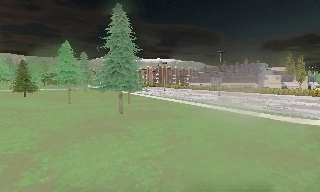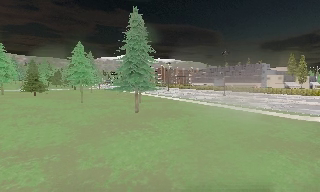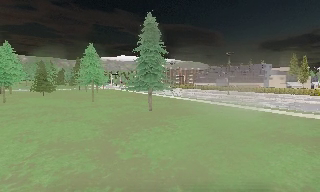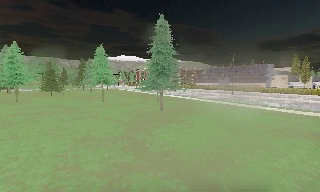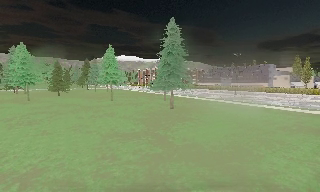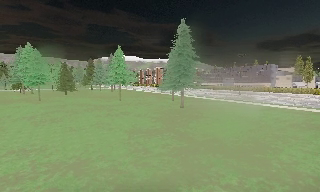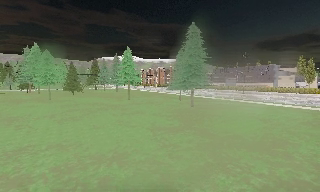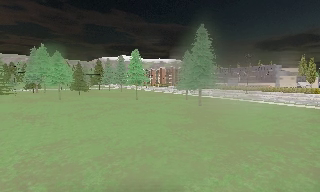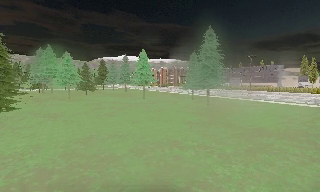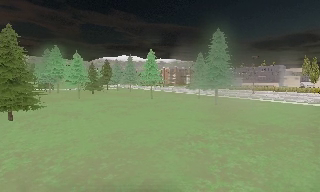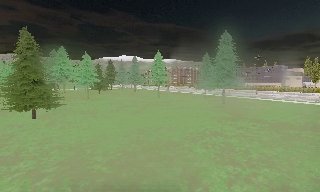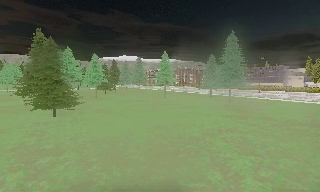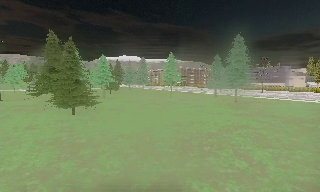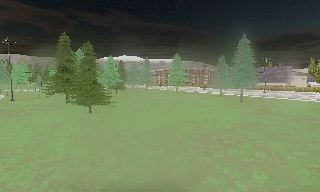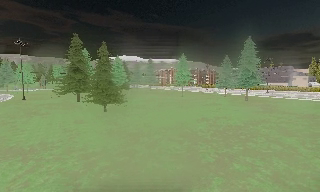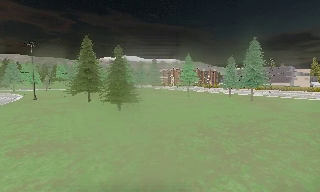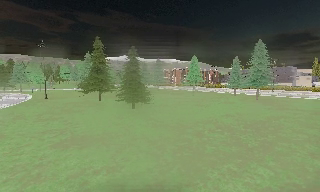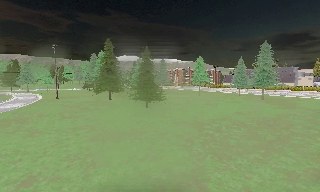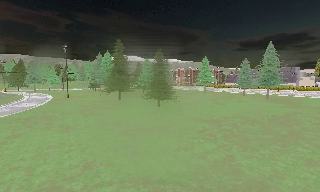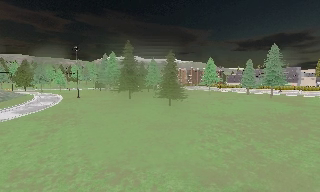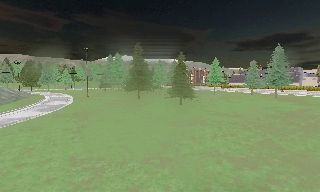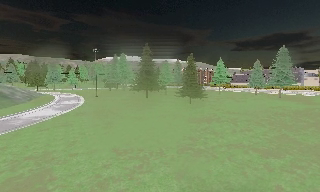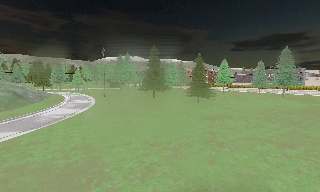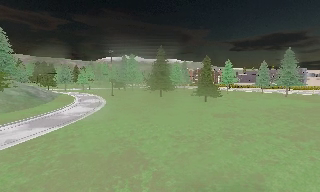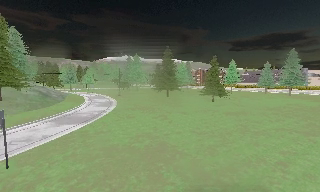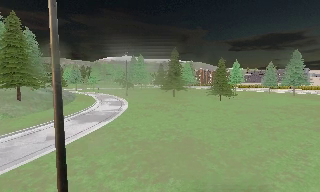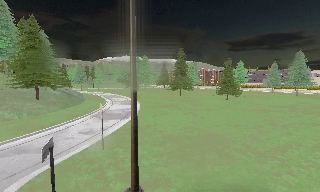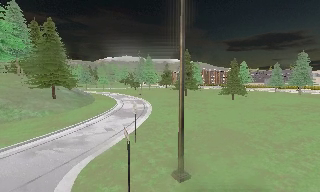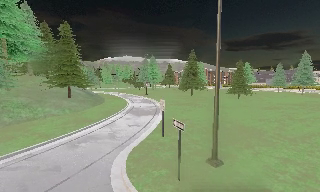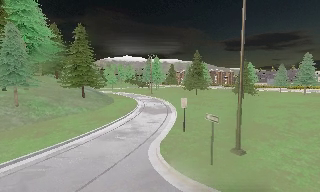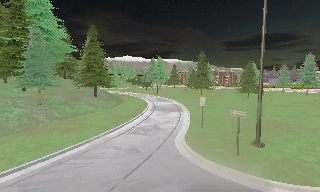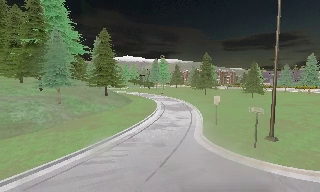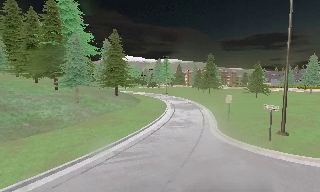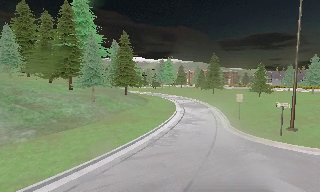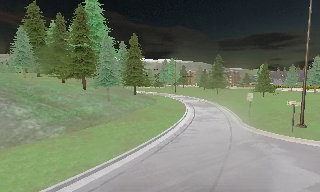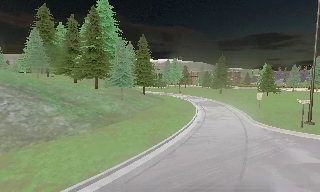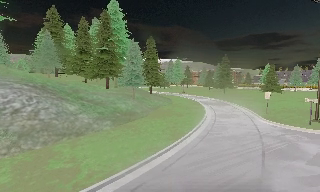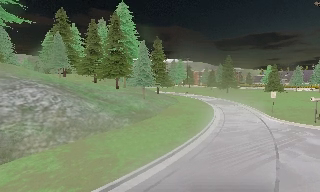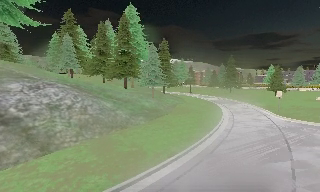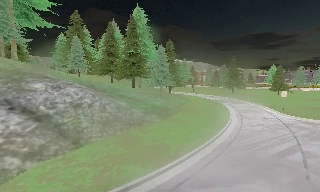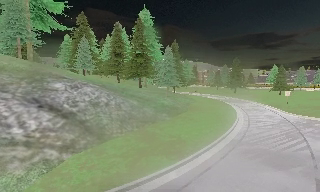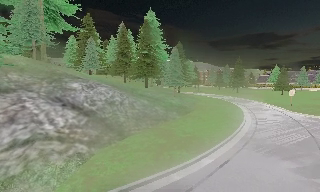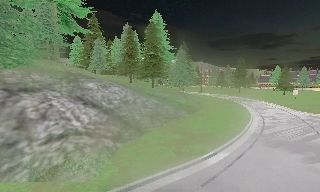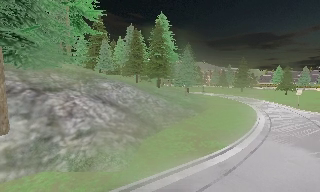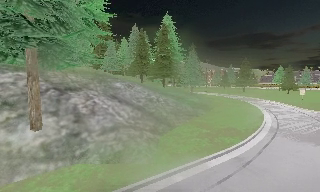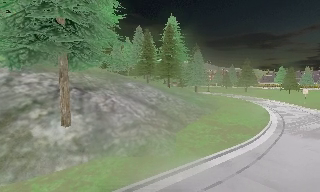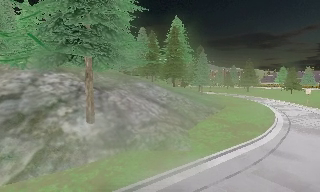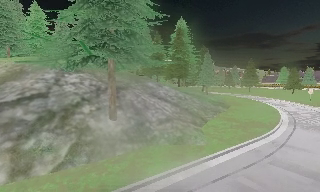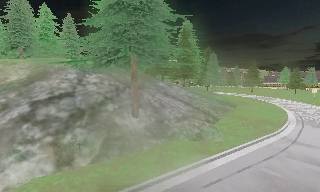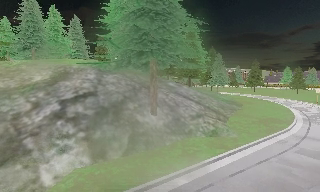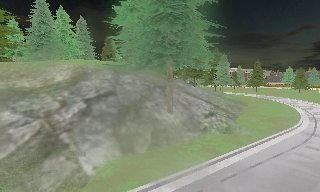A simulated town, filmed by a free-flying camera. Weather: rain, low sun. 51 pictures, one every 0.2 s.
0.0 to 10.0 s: The camera travels to its left and backward, about 85 m, so close, fixed things drift to the right.
The film runs backward here.
